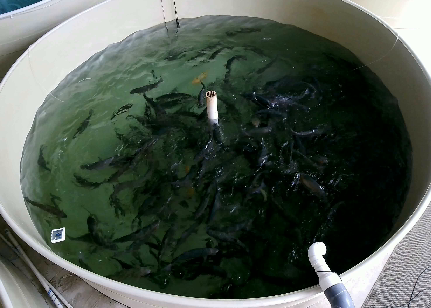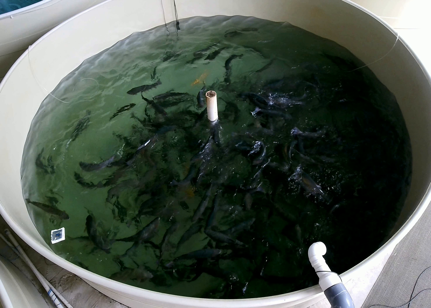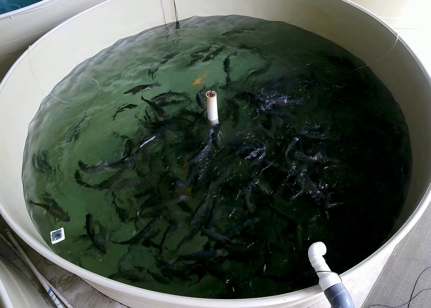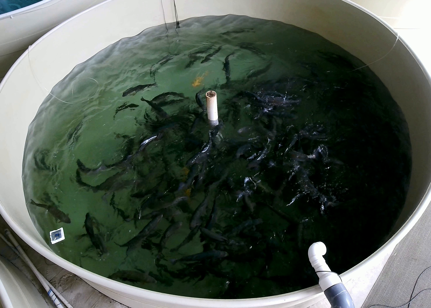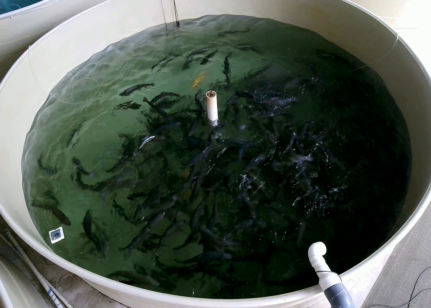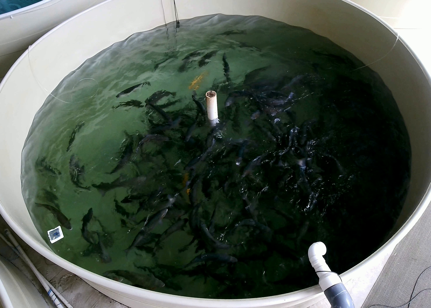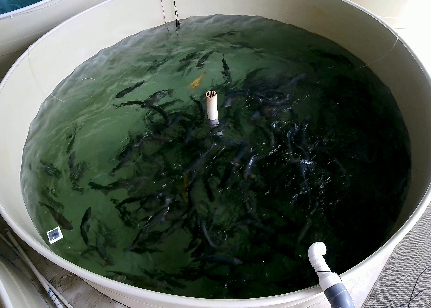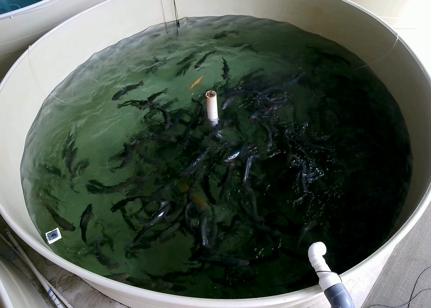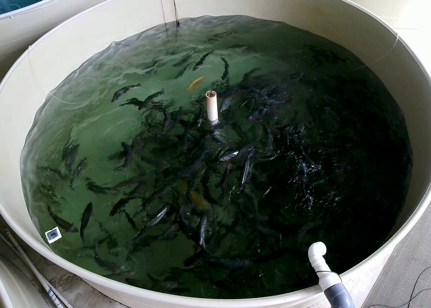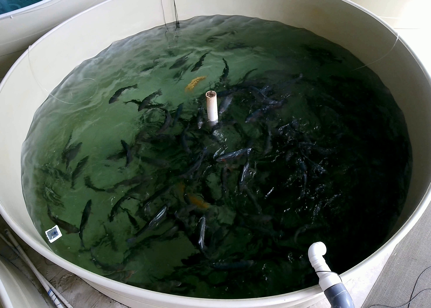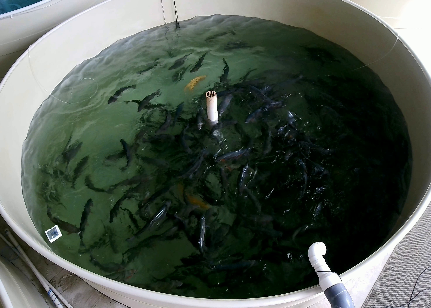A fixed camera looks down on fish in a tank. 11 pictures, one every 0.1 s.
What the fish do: Weak feeding.
